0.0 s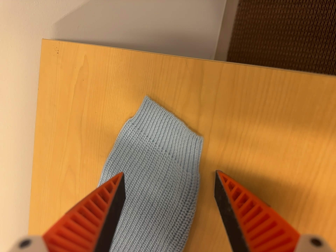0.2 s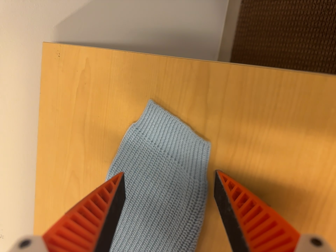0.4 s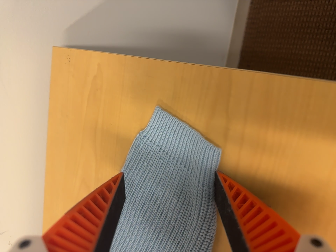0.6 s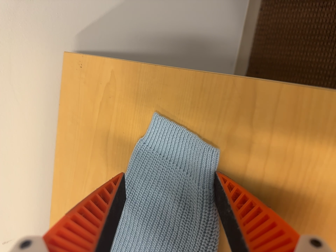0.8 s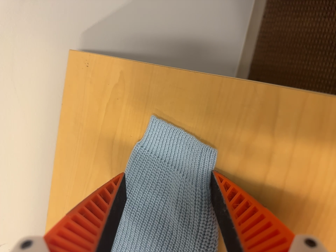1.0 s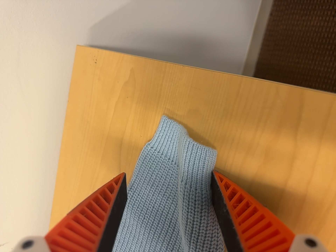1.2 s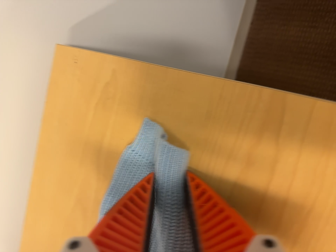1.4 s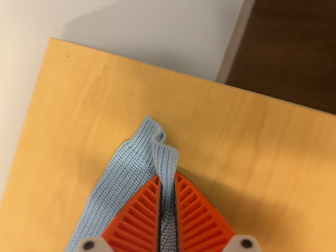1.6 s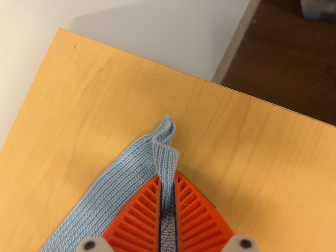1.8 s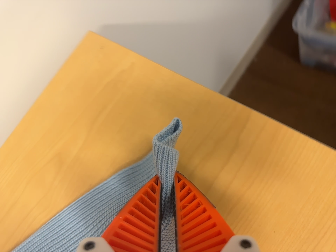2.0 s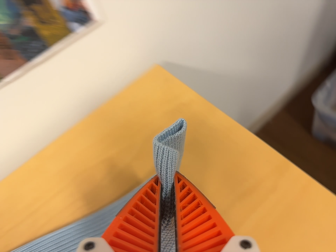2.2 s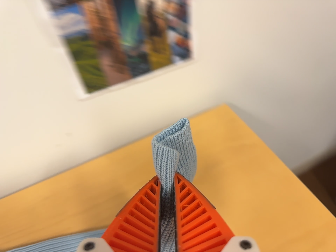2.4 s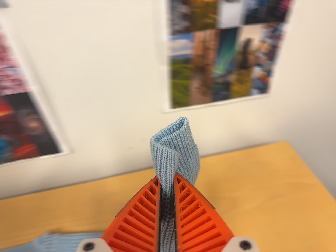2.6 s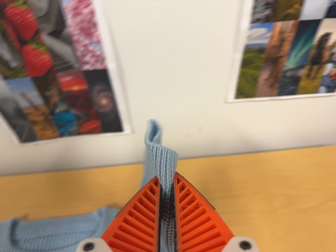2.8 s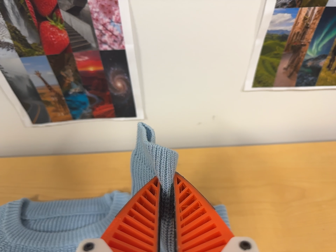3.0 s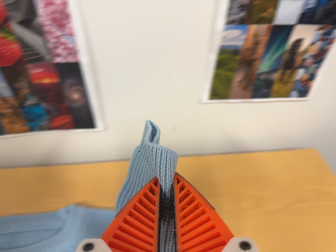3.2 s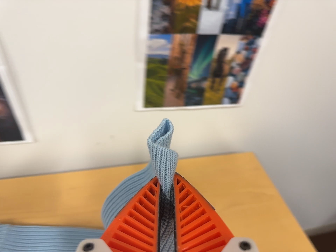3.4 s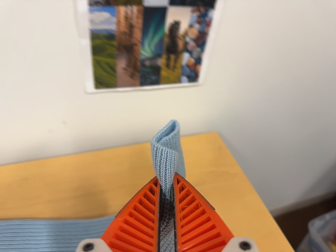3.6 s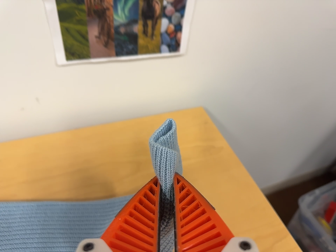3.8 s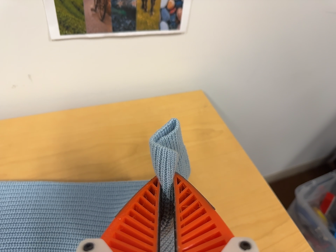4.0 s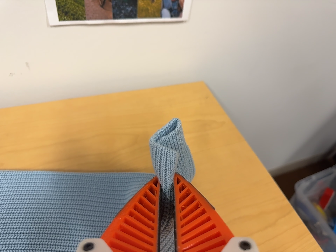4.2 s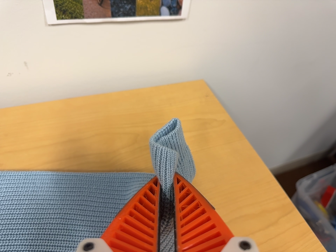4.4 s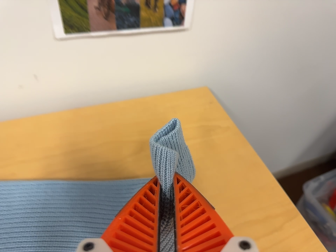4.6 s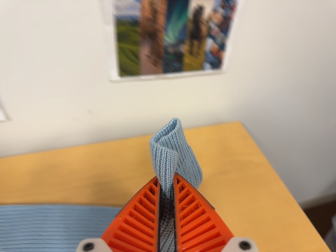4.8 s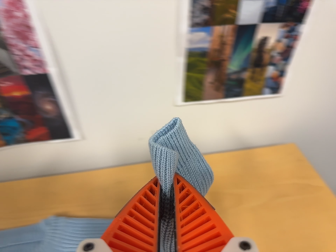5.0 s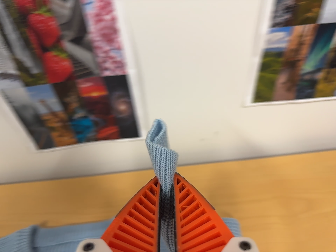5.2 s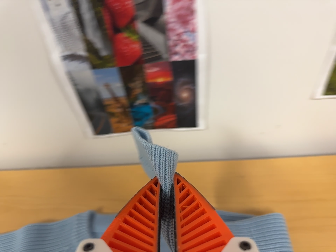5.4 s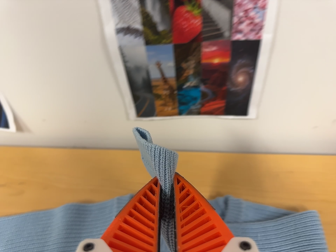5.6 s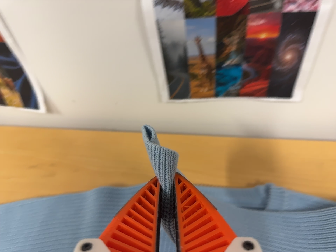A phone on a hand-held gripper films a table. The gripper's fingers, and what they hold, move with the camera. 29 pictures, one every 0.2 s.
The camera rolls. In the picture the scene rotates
clockwise.
0.0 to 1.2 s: The camera travels to its left and forward, about 8 cm.
1.2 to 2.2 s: The camera travels to its left and backward, about 28 cm, so close, fixed things drift to the right. Its aim tips toward the top of its view by about 25 degrees, and the scene shifts downward. It rolls about its line of sight by about 50 degrees, and the scene rotates clockwise.
2.2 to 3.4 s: The camera travels toward the bottom of its view, about 5 cm. It rolls about its line of sight by about 15 degrees, and the scene rotates clockwise.
3.4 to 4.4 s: The camera travels toward the bottom of its view, about 6 cm, so close, fixed things drift upward.
4.4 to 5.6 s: The camera swings to its left by about 30 degrees, and the scene slides to the right. It travels to its left, about 30 cm, so close, fixed things drift to the right. It rolls about its line of sight by about 10 degrees, and the scene rotates clockwise.
The film runs forward here.
